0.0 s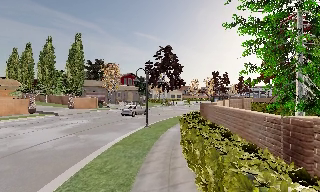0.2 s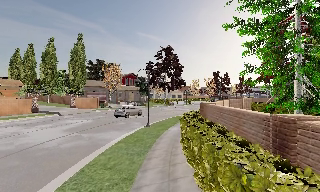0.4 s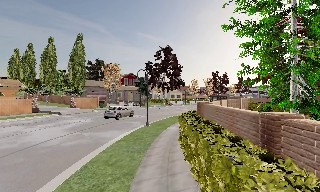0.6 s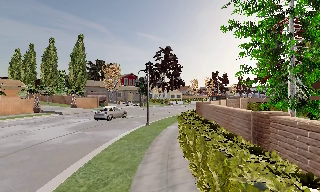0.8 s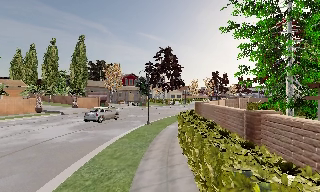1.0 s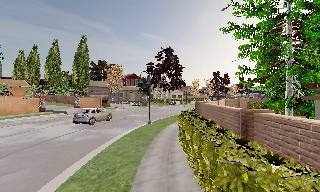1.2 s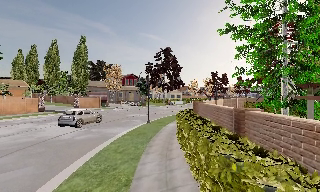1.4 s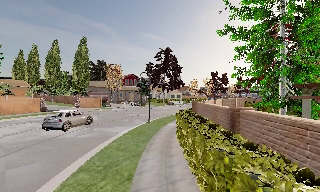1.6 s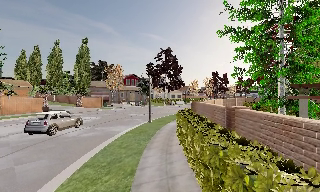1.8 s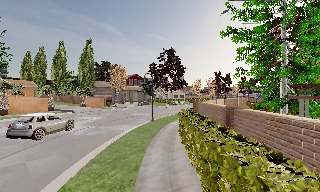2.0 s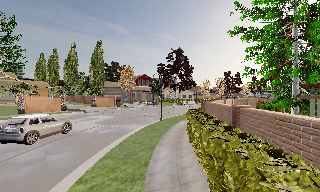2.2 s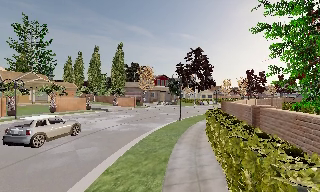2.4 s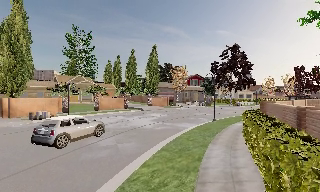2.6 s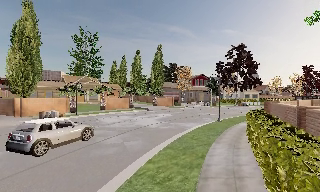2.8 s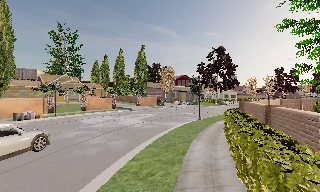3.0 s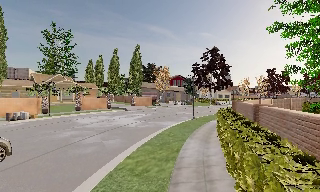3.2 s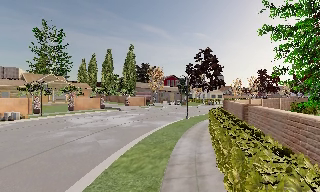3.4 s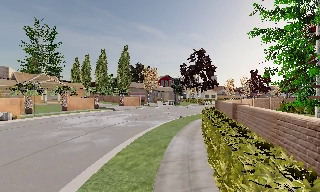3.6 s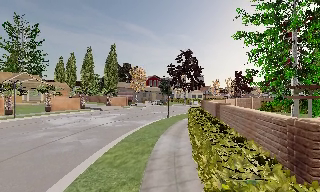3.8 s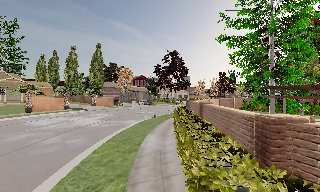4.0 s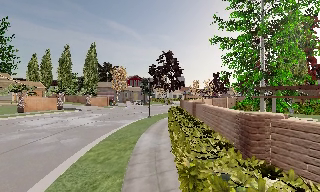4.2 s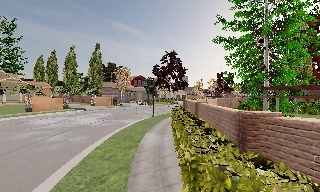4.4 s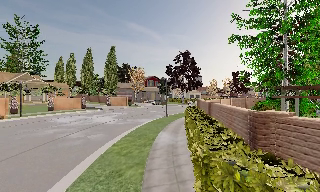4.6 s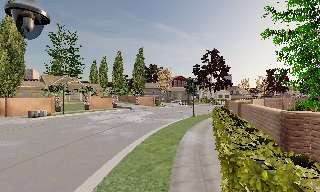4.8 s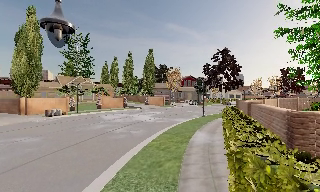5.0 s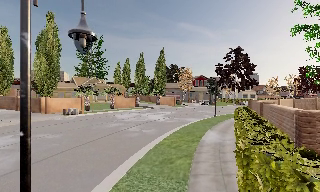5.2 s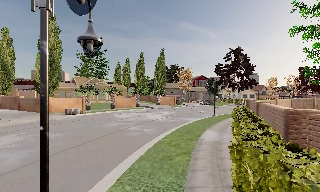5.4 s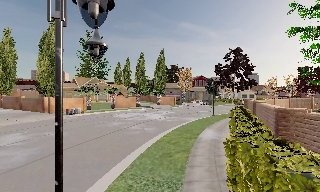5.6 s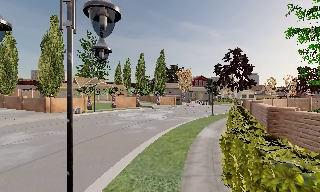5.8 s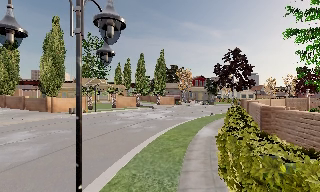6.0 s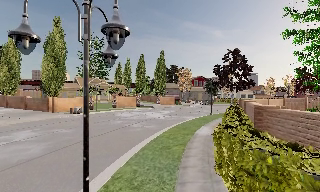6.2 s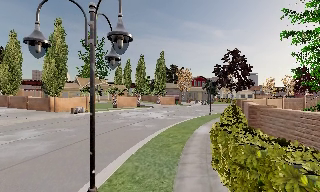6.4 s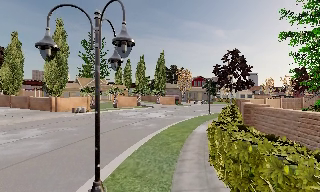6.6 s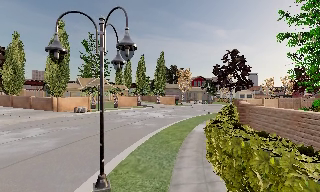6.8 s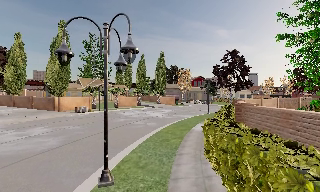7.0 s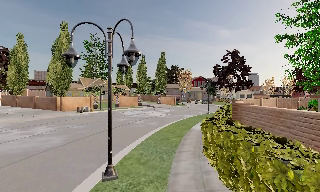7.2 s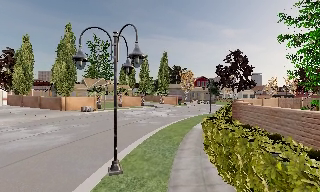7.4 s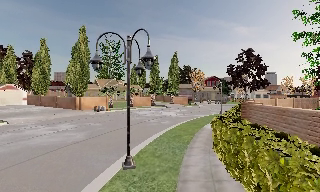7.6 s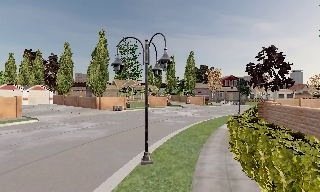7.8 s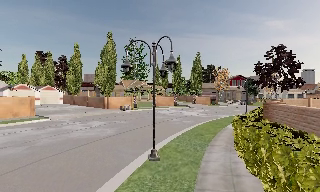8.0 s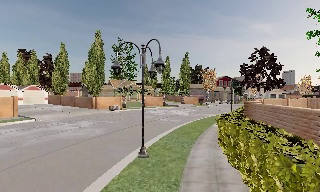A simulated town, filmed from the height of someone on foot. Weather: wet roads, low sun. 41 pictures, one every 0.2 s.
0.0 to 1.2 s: The camera travels backward, about 2 m, so what stands in front gets smaller.
1.2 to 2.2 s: The camera pans to its left, which is counterclockwise from overhead, by about 10 degrees. It travels backward, about 1.5 m, so what stands in front gets smaller.
2.2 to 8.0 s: The camera pans to its left, which is counterclockwise from overhead, by about 25 degrees. It travels backward, about 8 m, so what stands in front gets smaller.
The film runs backward here.
